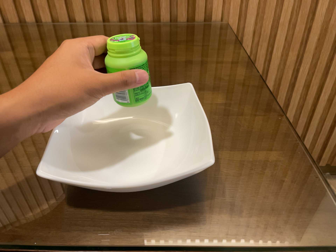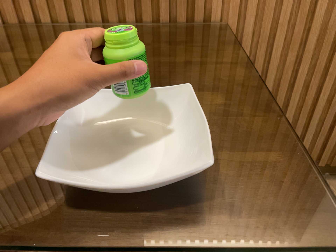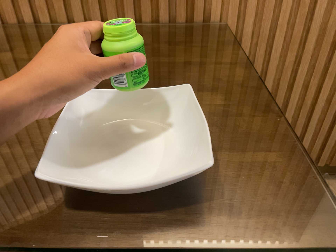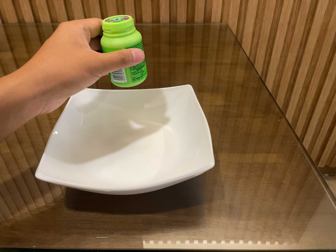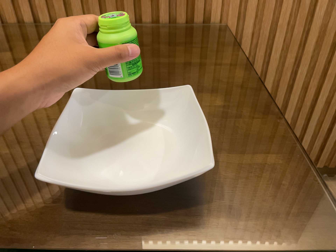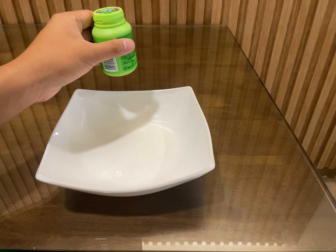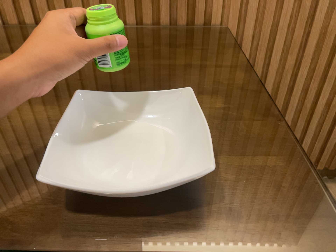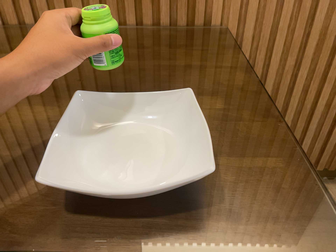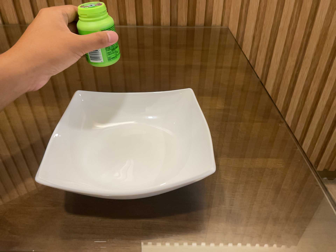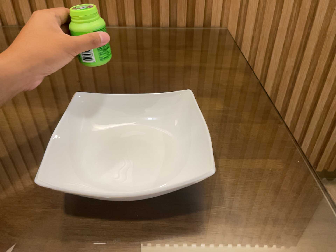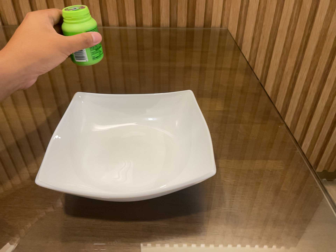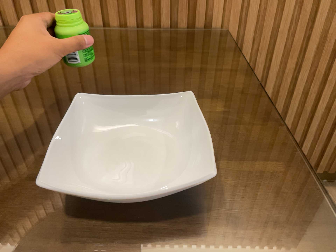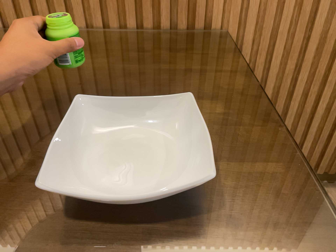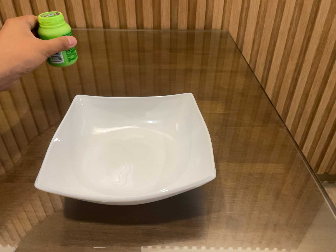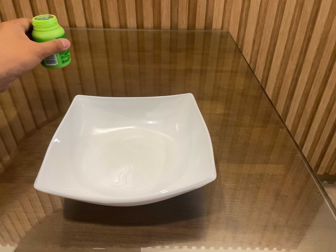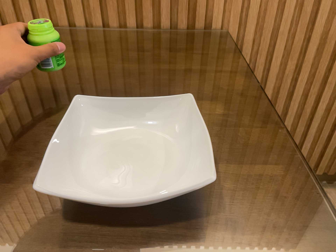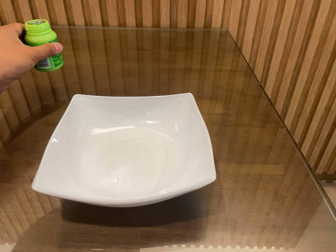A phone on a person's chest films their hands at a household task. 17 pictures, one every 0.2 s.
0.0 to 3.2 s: The camera shifts only a little, or ends up much as it began.
The film runs backward here.
